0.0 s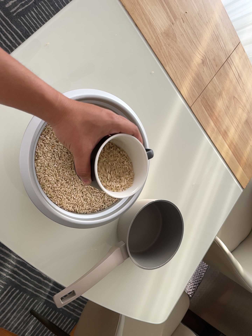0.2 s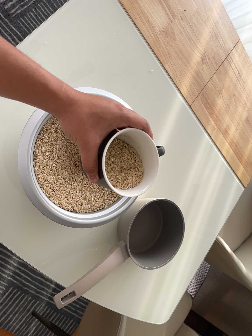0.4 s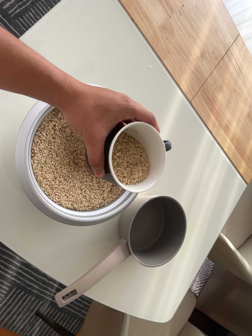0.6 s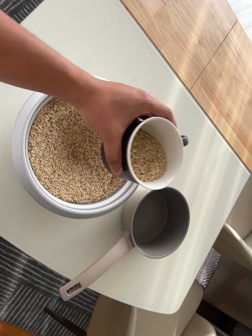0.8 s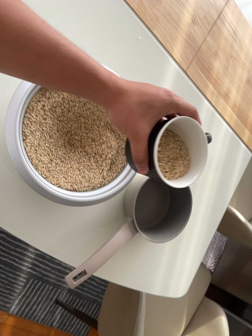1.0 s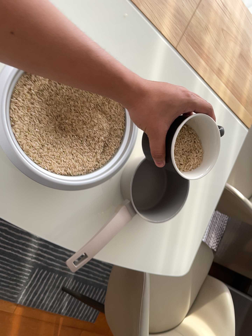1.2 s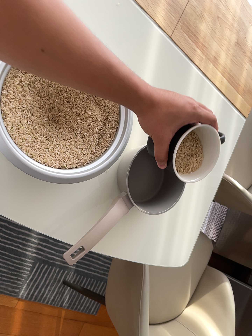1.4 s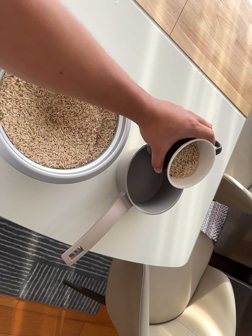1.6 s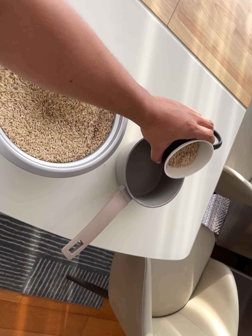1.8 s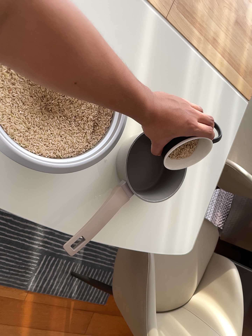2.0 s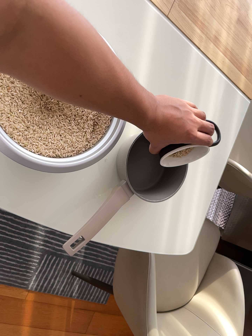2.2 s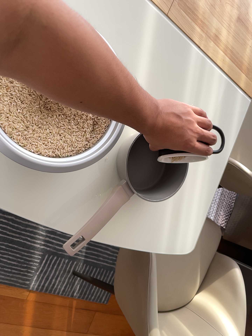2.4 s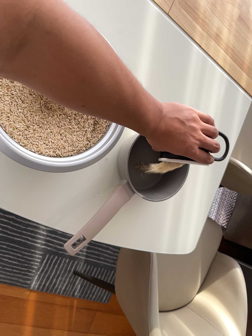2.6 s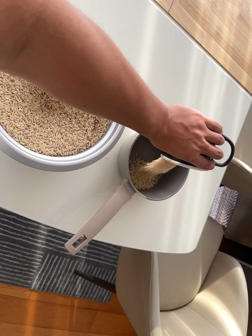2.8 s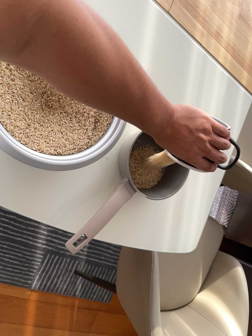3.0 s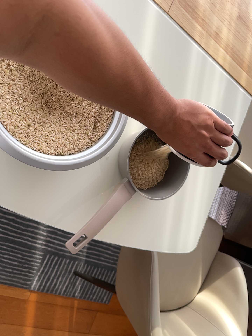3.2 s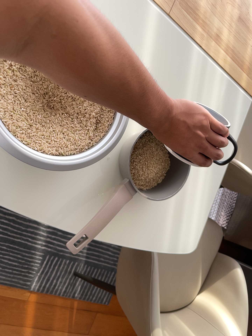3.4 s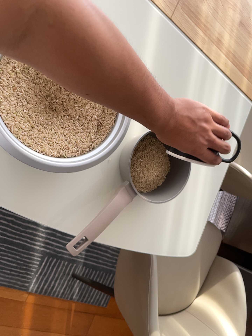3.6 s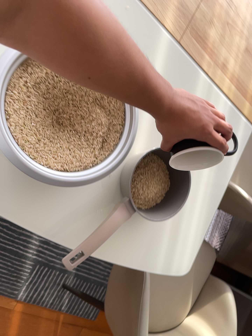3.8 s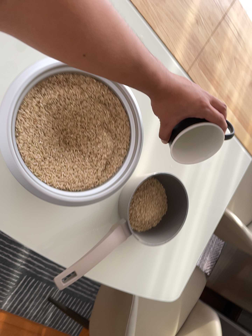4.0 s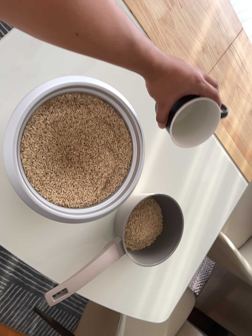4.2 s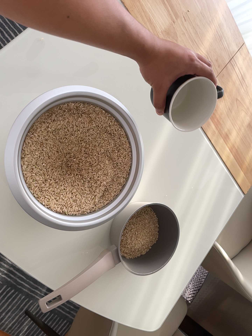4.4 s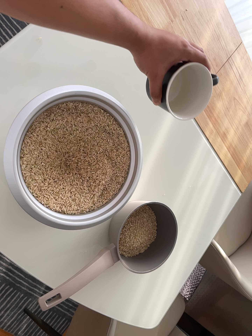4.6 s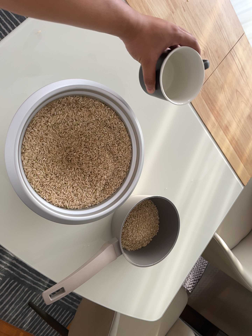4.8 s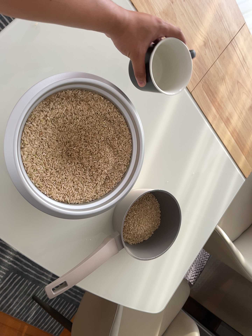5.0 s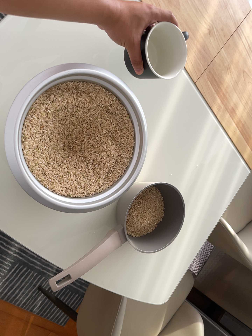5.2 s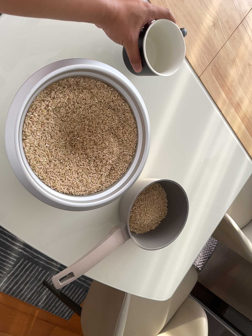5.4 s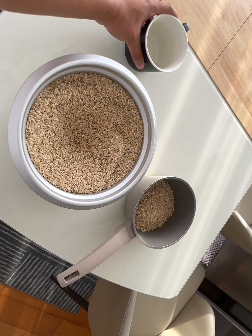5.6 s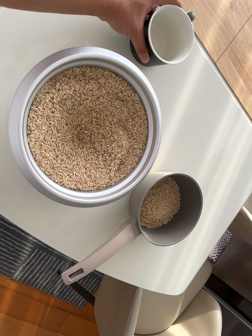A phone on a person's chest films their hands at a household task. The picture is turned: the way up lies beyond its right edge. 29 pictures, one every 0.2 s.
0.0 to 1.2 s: The camera rolls about its line of sight by about 10 degrees, and the scene rotates counterclockwise.
1.2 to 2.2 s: The camera shifts only a little, or ends up much as it began.
2.2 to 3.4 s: The camera keeps its place and its aim.
3.4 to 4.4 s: The camera travels toward the top of its view, about 8 cm, so close, fixed things drift downward. It rolls about its line of sight by about 15 degrees, and the scene rotates clockwise.
4.4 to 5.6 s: The camera's aim tips toward the bottom of its view by about 10 degrees, and the scene shifts upward.
The film runs forward here.
